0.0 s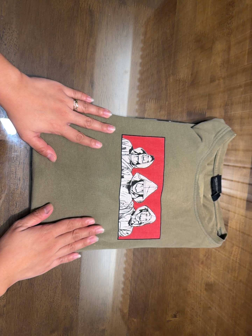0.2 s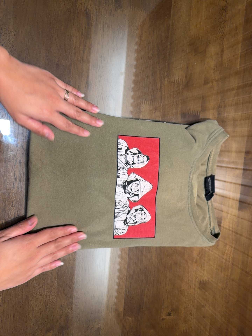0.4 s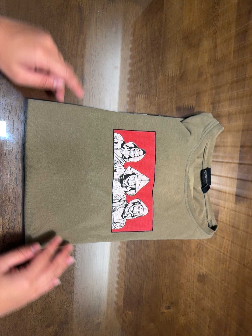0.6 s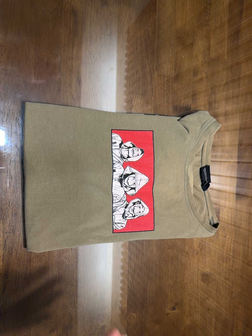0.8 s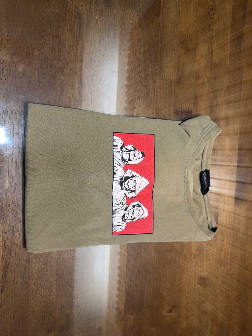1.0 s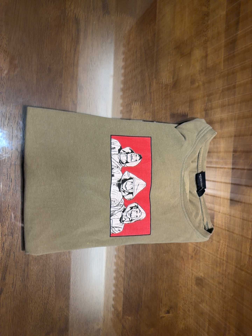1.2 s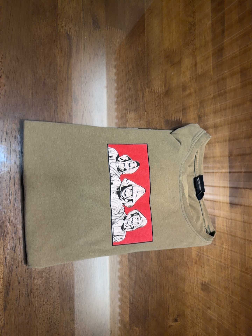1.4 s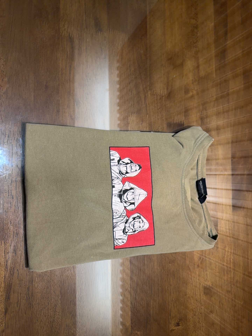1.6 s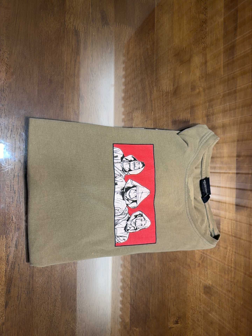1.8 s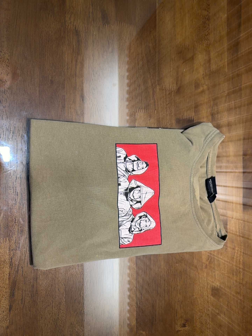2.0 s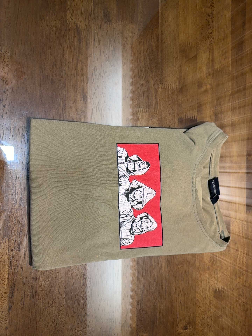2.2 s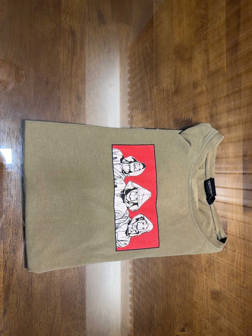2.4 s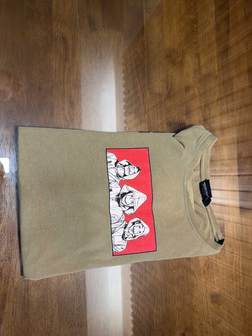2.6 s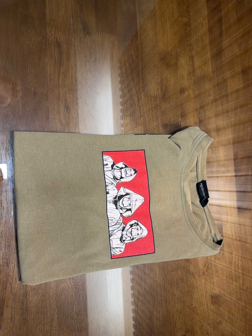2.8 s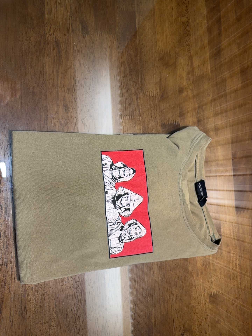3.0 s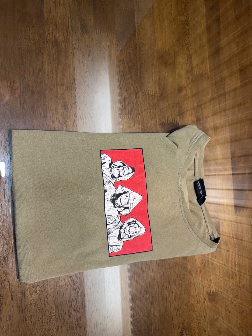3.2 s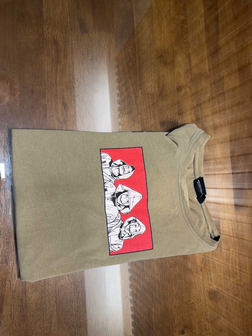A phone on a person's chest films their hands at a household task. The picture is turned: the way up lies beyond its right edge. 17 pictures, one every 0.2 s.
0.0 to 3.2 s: The camera rolls about its line of sight by about 10 degrees, and the scene rotates counterclockwise.
The film runs forward here.
